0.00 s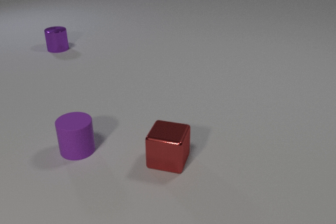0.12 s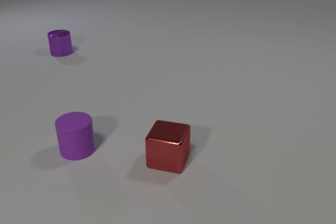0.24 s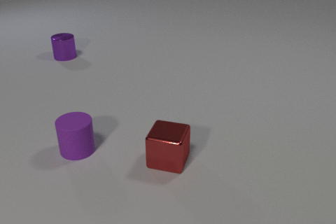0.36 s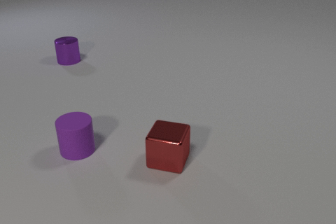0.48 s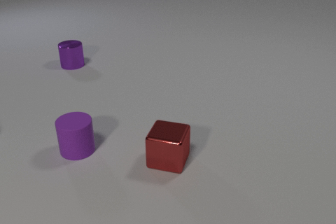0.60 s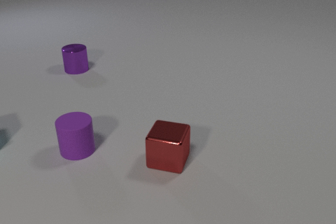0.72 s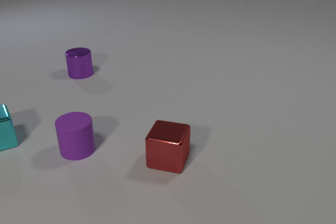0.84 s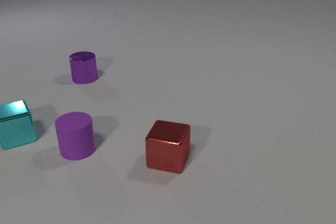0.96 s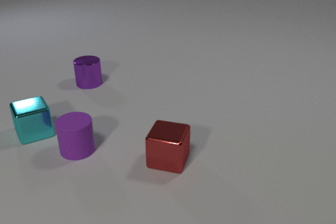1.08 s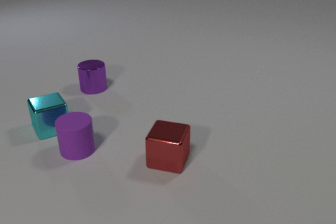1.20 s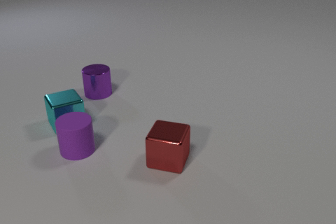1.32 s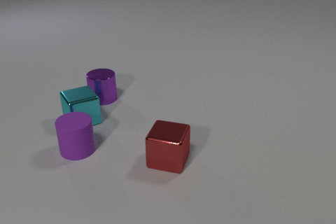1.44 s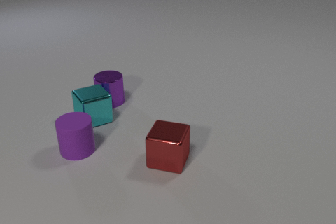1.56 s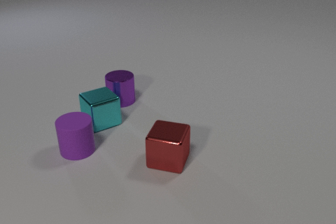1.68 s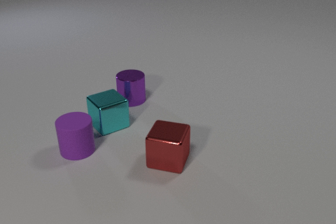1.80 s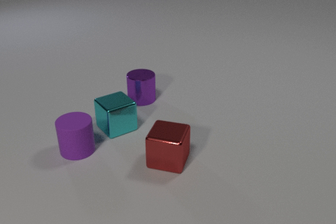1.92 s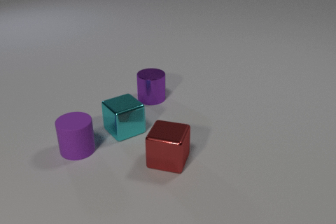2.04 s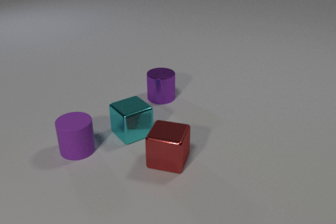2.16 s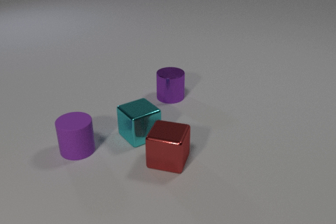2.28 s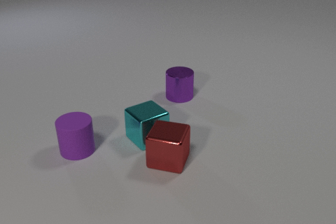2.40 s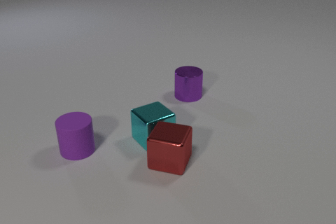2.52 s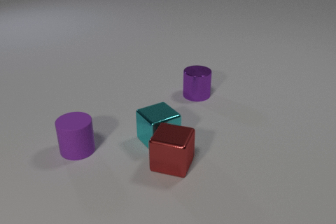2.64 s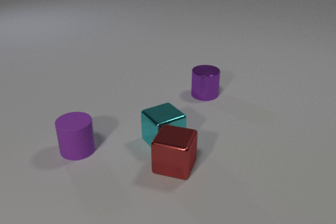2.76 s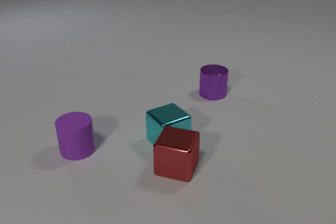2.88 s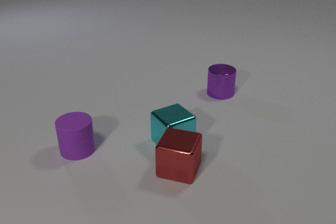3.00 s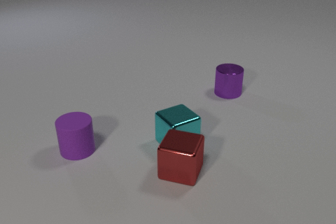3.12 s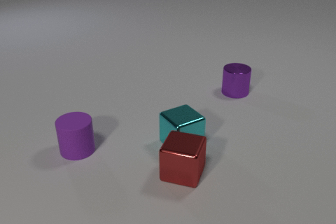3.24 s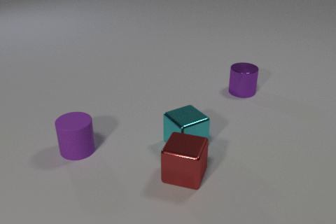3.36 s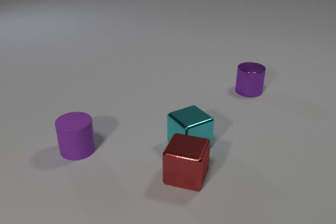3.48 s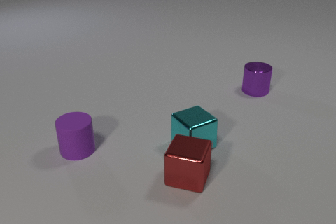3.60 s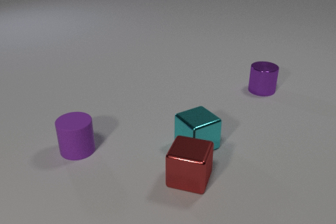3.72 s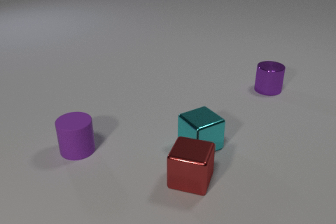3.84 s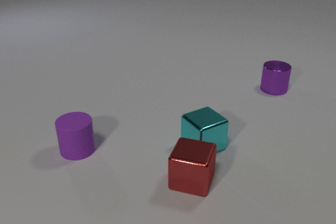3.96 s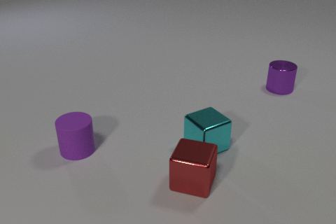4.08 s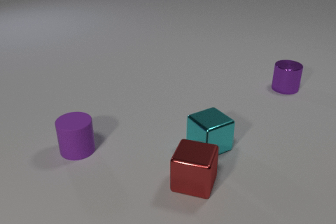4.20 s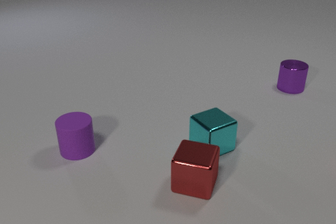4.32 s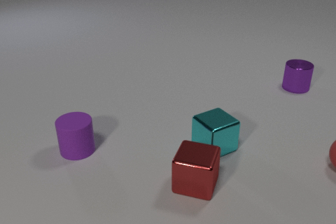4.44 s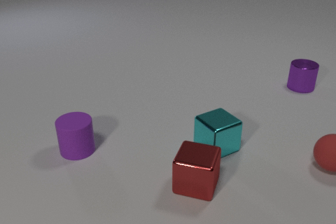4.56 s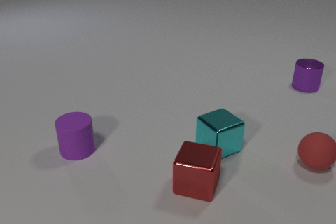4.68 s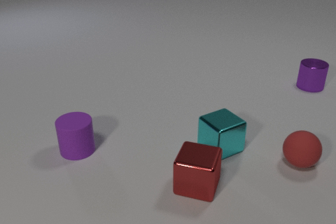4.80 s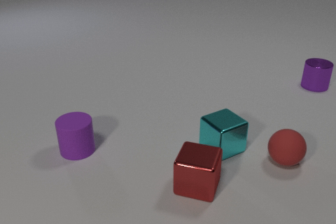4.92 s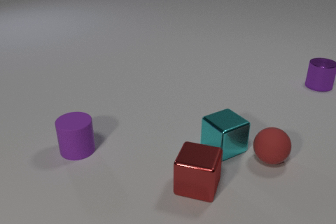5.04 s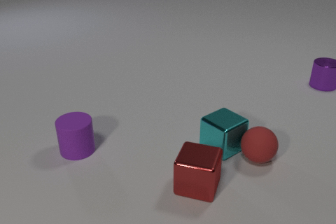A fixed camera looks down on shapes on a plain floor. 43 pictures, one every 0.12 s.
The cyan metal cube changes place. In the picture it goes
to the right.
The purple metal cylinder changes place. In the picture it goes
to the right.
0.00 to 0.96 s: The cyan metal cube comes in at the left edge, slides to the right. The purple metal cylinder slides toward the camera.
0.96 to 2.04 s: The cyan metal cube slides to the right. The purple metal cylinder slides to the right and toward the camera. The cyan metal cube and the purple metal cylinder collide.
2.04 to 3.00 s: The cyan metal cube slides to the right and toward the camera. The purple metal cylinder slides to the right. The red metal cube slides toward the camera and to the right. The cyan metal cube and the red metal cube collide.
3.00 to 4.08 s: The cyan metal cube slides to the right. The purple metal cylinder slides to the right and away from the camera. The red metal cube slides toward the camera and to the right.
4.08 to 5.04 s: The cyan metal cube slides to the right. The purple metal cylinder slides to the right and away from the camera. The red rubber sphere comes in at the right edge, rolls to the left. The cyan metal cube and the red rubber sphere collide.
How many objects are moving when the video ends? 3.
What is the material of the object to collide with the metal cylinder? metal.
What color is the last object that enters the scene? red.
